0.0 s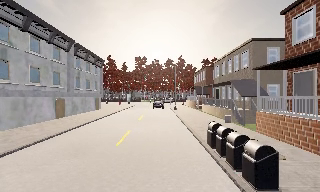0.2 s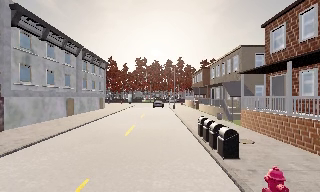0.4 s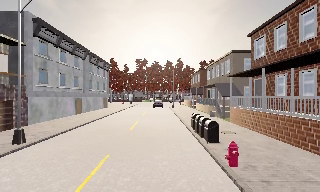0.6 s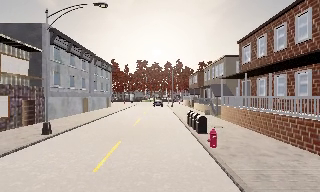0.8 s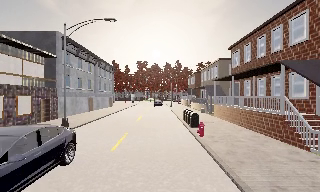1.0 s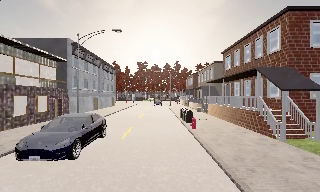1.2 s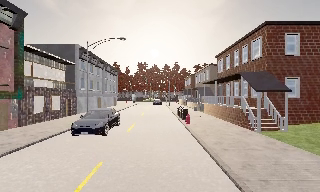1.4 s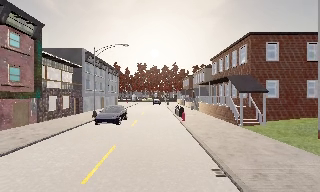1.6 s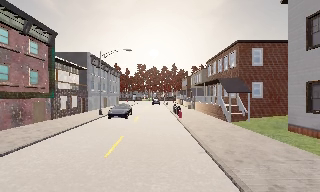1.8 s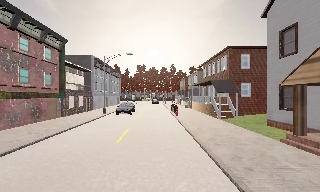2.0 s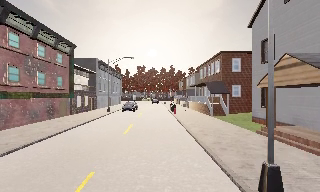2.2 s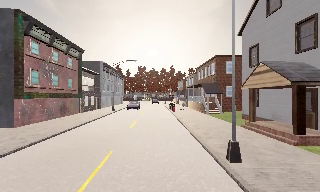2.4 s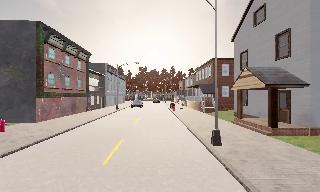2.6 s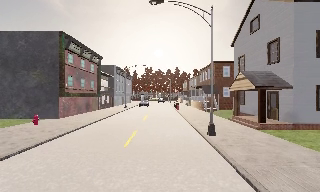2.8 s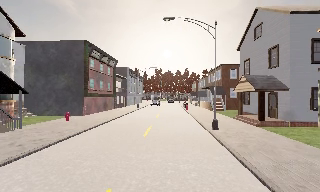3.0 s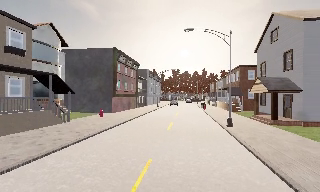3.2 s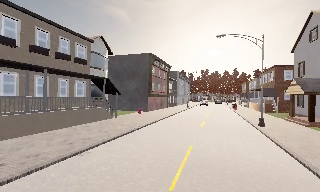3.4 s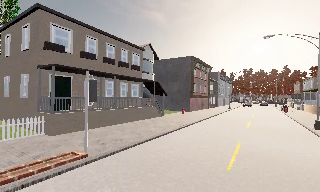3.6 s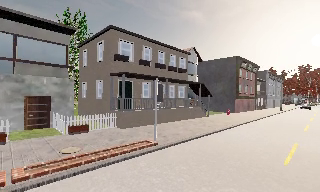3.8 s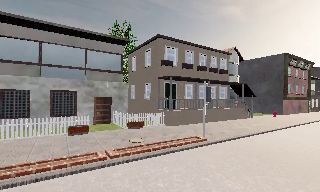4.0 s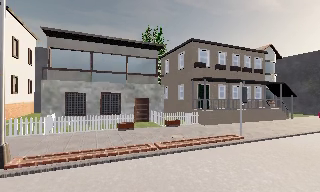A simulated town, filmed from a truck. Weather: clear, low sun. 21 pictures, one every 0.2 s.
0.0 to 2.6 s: The camera travels backward, about 25 m, so what stands in front gets smaller.
2.6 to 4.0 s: The camera swings to its left by about 65 degrees, and the scene slides to the right. It travels backward and to its left, about 12 m.
The film runs backward here.
